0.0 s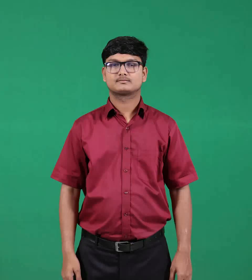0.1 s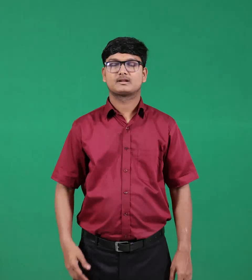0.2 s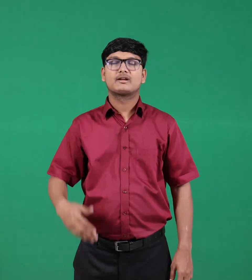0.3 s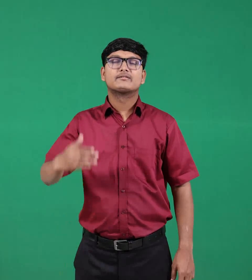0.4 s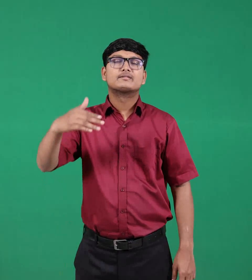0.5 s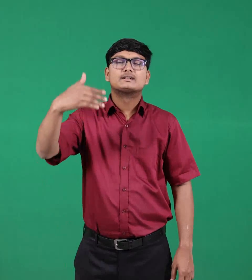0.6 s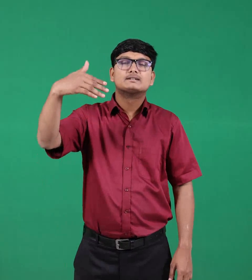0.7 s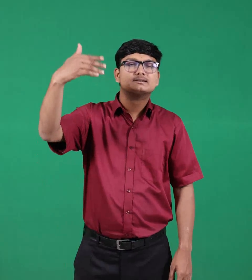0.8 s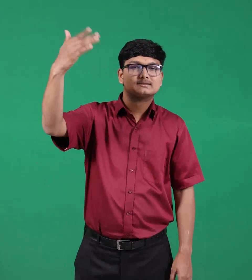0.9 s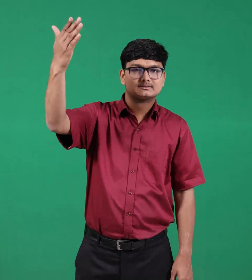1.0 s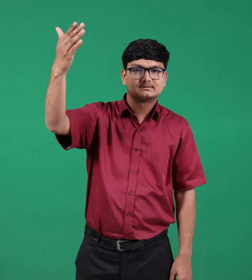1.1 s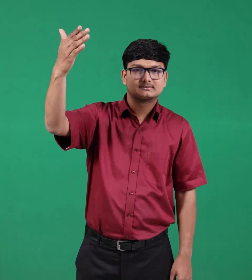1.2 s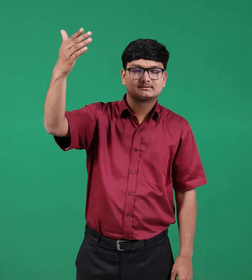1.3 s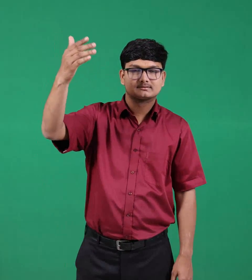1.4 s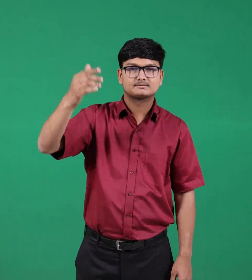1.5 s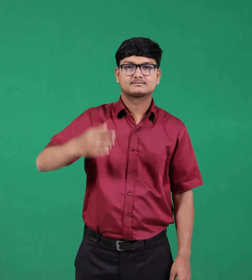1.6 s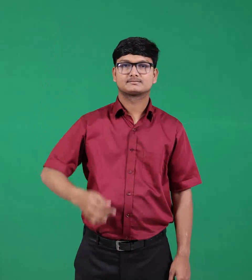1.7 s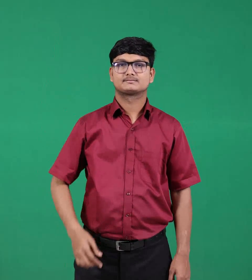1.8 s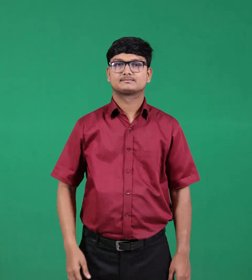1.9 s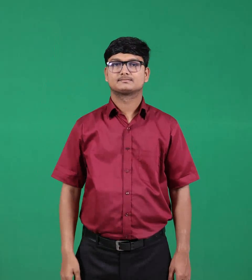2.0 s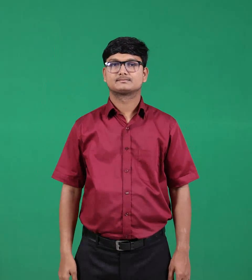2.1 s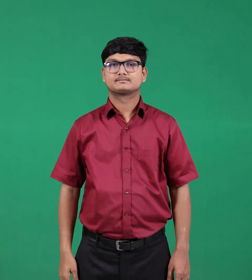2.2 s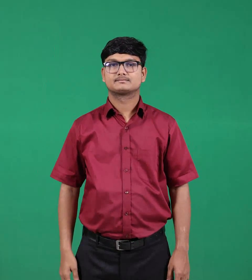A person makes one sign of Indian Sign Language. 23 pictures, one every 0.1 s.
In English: future
